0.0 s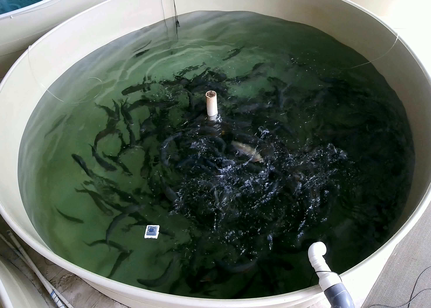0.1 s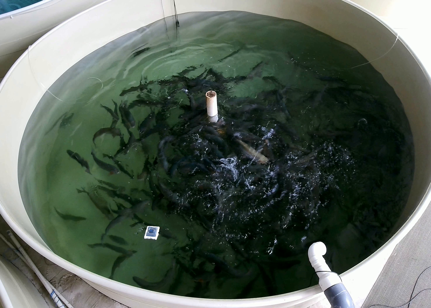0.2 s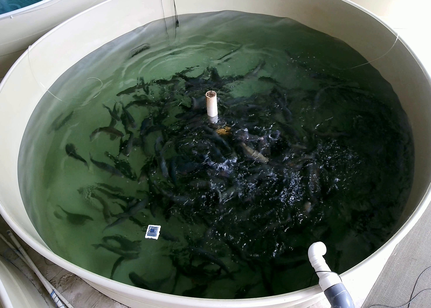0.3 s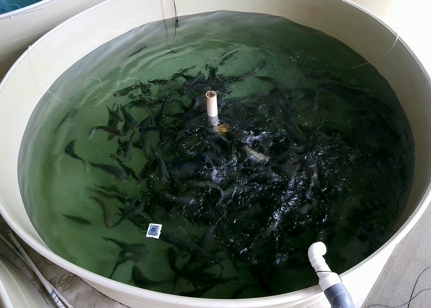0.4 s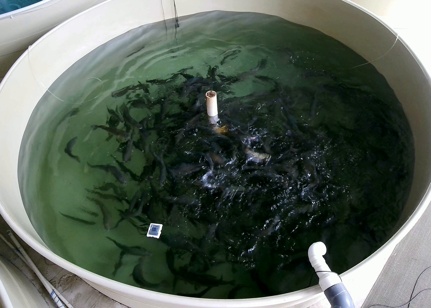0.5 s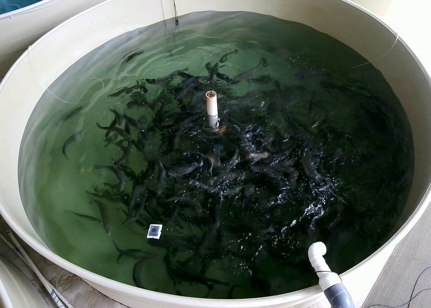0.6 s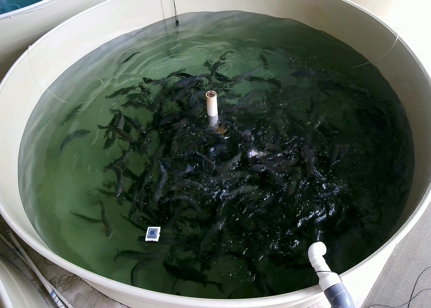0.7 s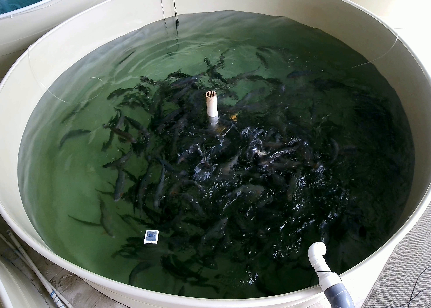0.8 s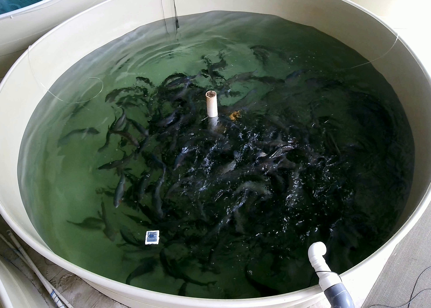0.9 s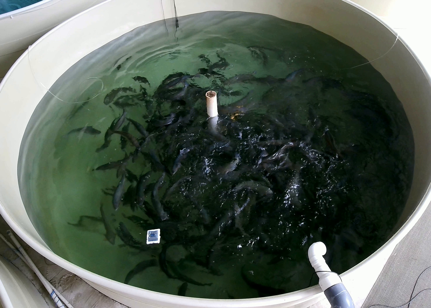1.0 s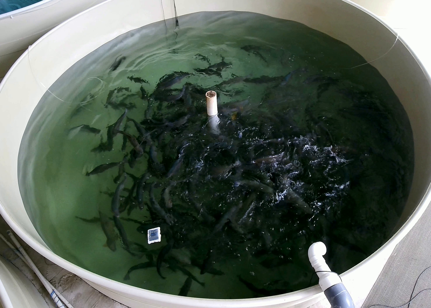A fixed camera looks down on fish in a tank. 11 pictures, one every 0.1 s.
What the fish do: Strong feeding.
